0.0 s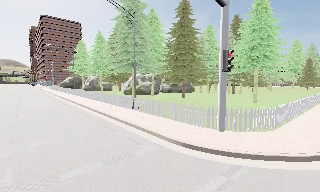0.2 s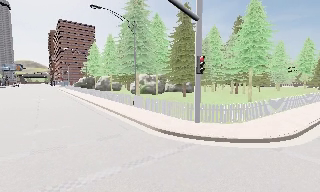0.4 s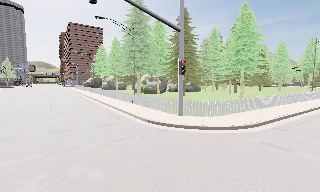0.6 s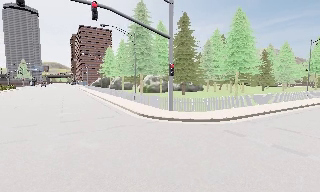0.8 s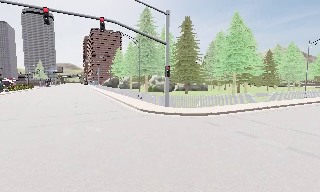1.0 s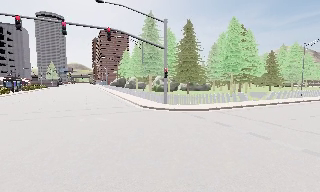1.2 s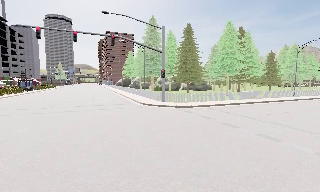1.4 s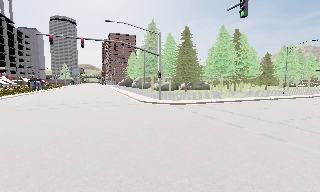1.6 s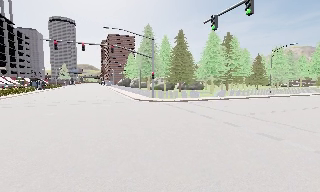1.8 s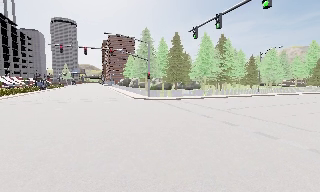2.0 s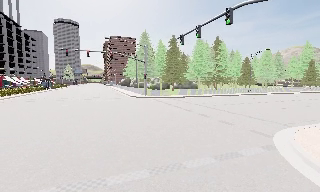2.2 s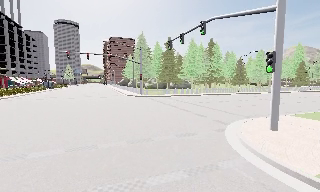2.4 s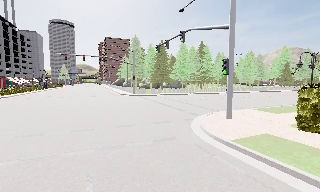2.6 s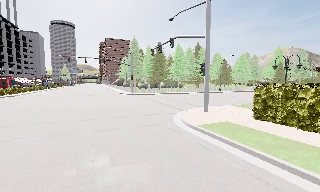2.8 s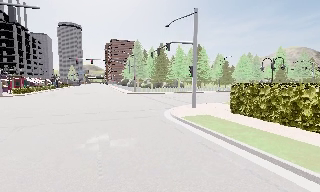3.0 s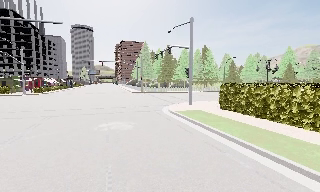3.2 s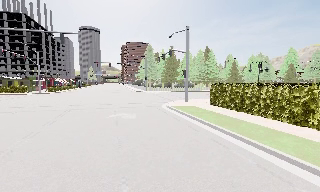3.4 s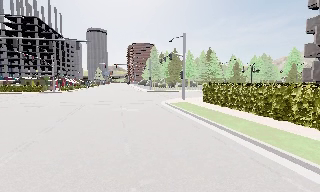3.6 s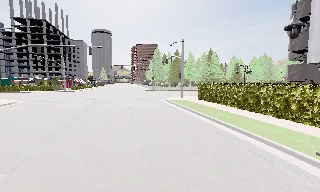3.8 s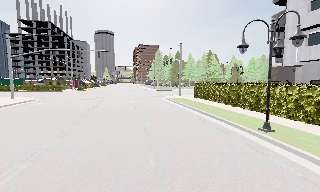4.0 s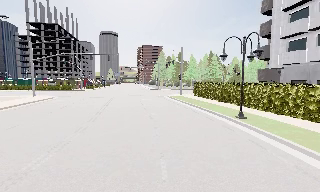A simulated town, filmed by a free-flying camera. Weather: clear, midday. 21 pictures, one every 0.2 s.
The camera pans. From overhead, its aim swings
counterclockwise.
0.0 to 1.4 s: The camera pans to its left, which is counterclockwise from overhead, by about 20 degrees. It travels backward and to its right, about 14 m, so what stands in front gets smaller.
1.4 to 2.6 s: The camera travels backward and to its right, about 13 m, so what stands in front gets smaller.
2.6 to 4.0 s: The camera pans to its left, which is counterclockwise from overhead, by about 10 degrees. It travels backward, about 17 m, so what stands in front gets smaller.
The film runs backward here.
